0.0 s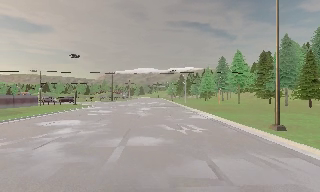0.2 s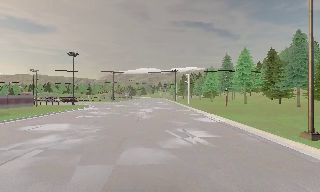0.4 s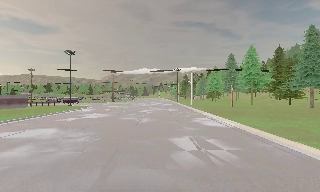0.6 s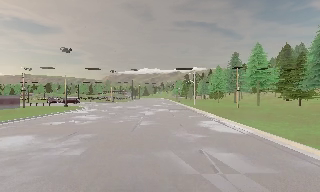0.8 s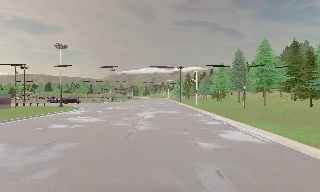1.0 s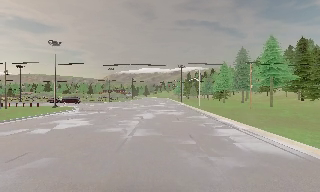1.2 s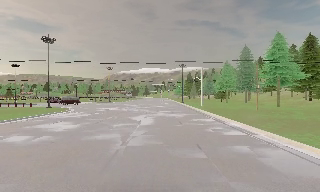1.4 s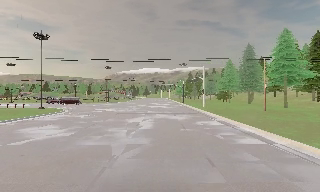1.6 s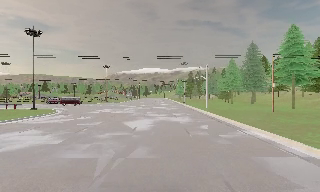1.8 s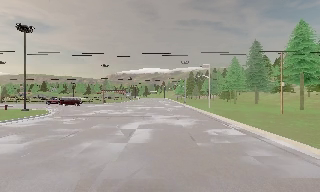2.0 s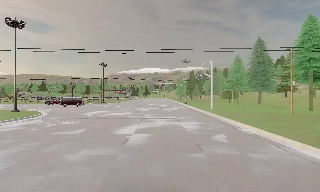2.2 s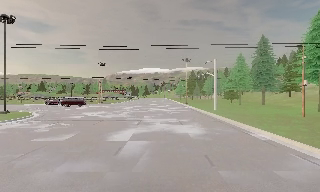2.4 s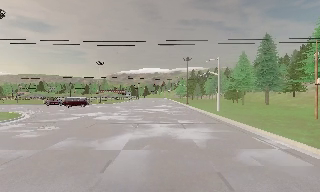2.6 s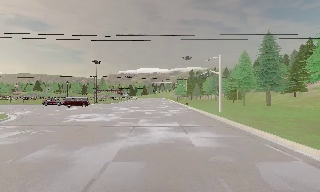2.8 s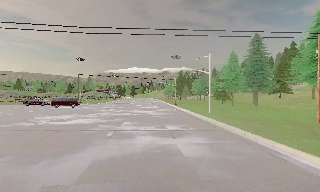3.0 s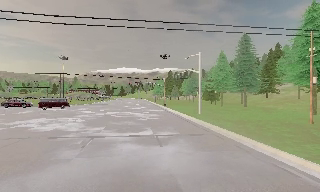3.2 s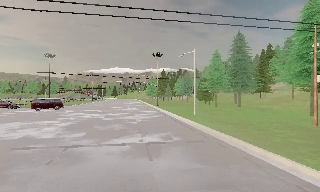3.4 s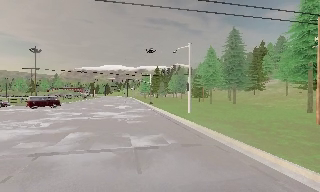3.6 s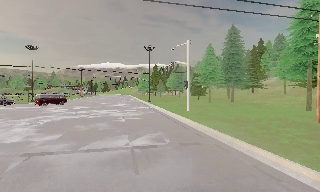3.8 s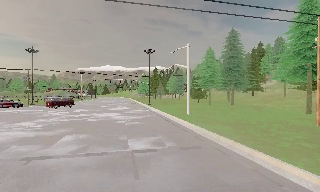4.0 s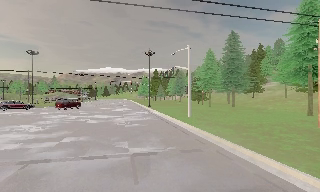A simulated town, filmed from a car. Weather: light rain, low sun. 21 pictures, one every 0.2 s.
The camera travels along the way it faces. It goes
forward.
0.0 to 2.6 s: The camera travels forward, about 20 m, so what stands in front looms larger.
2.6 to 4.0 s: The camera pans to its right, which is clockwise from overhead, by about 15 degrees. It travels forward, about 6 m, so what stands in front looms larger. It loses speed.
The film runs forward here.
